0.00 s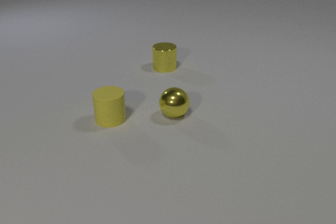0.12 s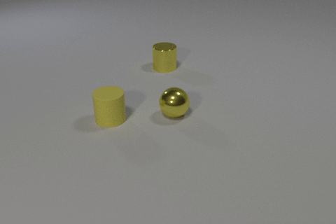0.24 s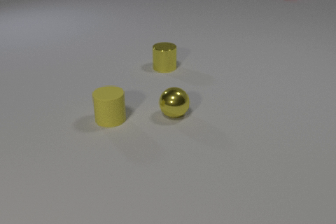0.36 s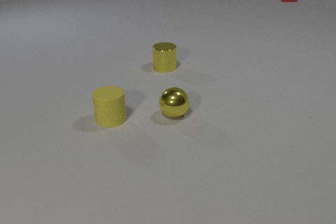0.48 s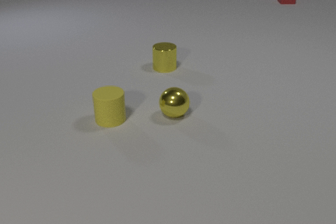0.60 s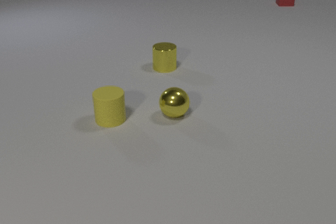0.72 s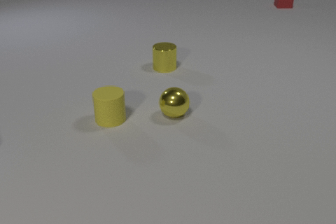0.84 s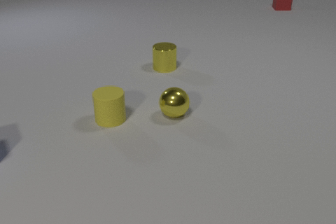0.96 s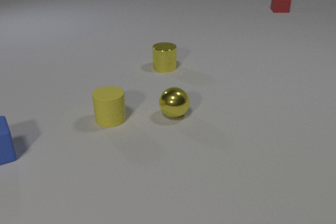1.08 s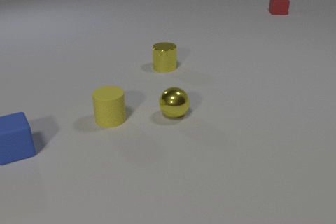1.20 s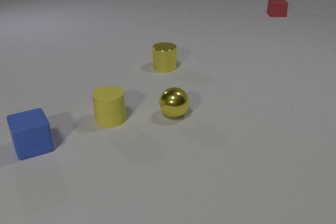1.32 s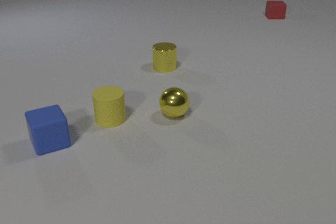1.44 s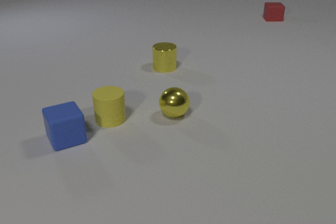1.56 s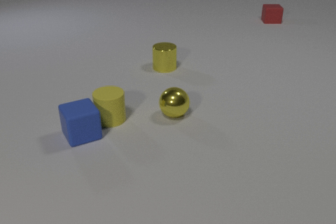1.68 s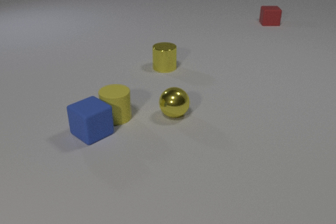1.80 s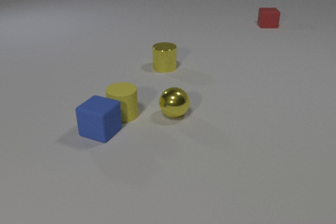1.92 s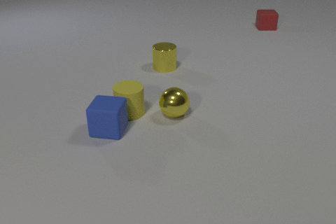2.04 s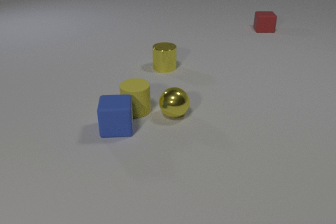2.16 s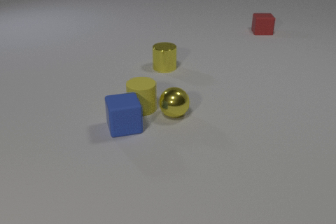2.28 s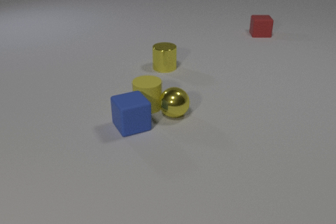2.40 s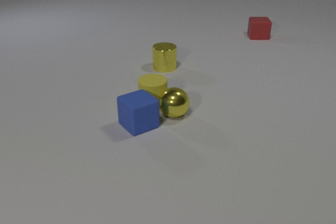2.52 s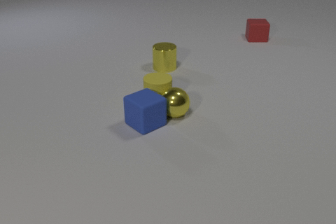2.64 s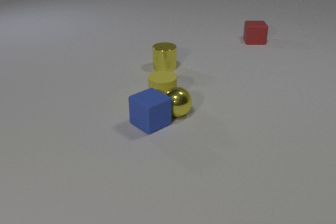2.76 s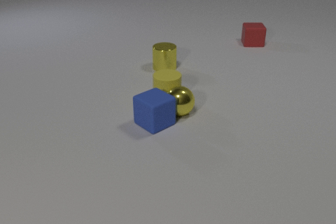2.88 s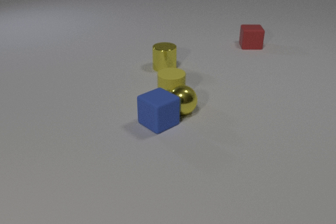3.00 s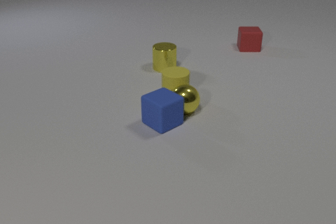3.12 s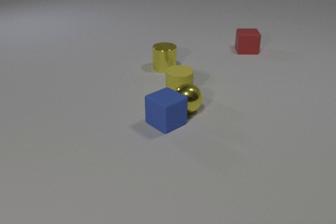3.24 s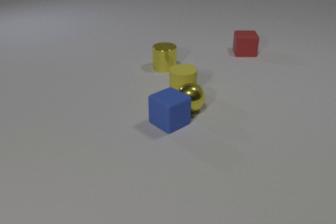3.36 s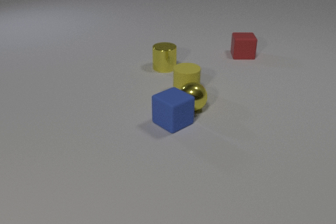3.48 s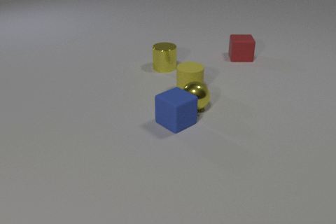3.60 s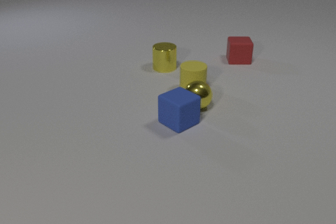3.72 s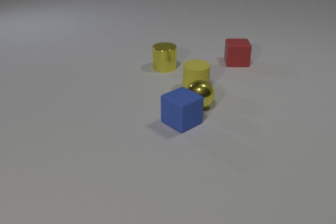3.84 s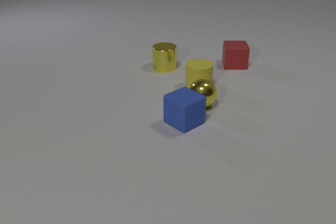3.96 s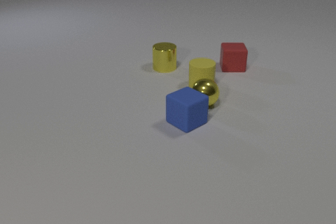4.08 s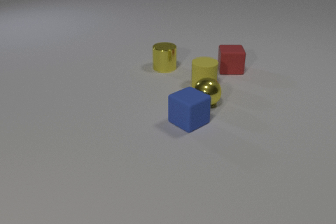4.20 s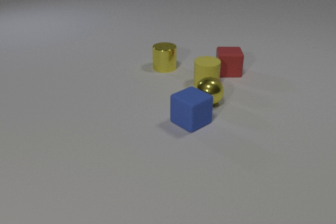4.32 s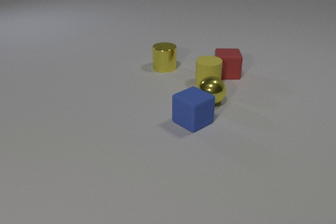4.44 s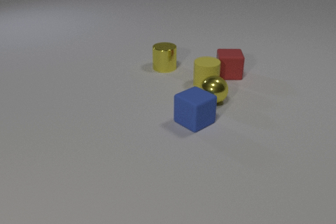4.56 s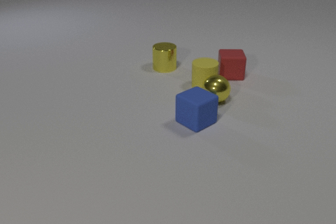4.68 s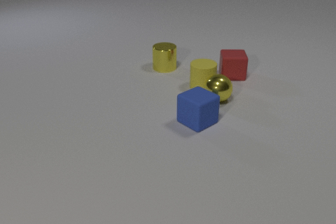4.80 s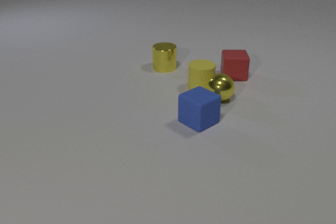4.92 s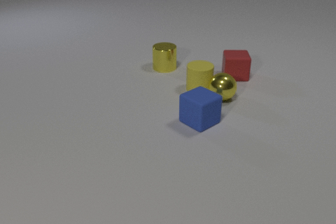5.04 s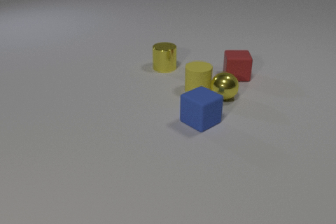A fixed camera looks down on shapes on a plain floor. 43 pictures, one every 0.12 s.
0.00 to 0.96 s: The blue rubber cube comes in at the left edge, slides to the right. The red rubber cube comes in at the top edge, slides toward the camera.
0.96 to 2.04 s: The blue rubber cube slides to the right, spins so that its near face slides to the right, counterclockwise seen from above. The yellow rubber cylinder slides to the right and away from the camera. The red rubber cube slides toward the camera. The blue rubber cube and the yellow rubber cylinder collide.
2.04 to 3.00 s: The blue rubber cube slides to the right, spins counterclockwise seen from above by about 45 degrees, its near face sliding to the right. The yellow rubber cylinder slides to the right and away from the camera. The yellow metal sphere rolls to the right and away from the camera. The red rubber cube slides toward the camera. The yellow rubber cylinder and the yellow metal sphere collide. The blue rubber cube and the yellow metal sphere collide.
3.00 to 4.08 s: The blue rubber cube slides to the right. The yellow rubber cylinder slides to the right and away from the camera. The yellow metal sphere rolls to the right and away from the camera. The red rubber cube slides toward the camera.
4.08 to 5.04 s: The blue rubber cube slides to the right. The yellow rubber cylinder slides toward the camera and to the left. The yellow metal sphere rolls to the right and away from the camera. The red rubber cube slides toward the camera and to the right. The yellow rubber cylinder and the red rubber cube collide.
Are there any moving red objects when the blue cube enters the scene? yes.
How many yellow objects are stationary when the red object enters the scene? 3.
Are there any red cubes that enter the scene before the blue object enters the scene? yes.
